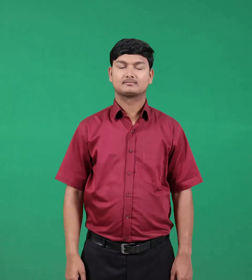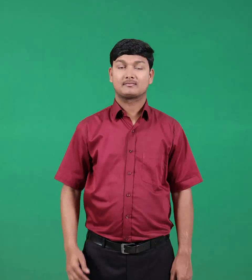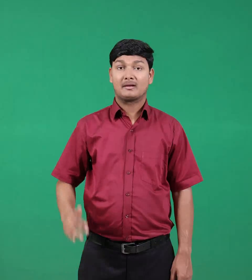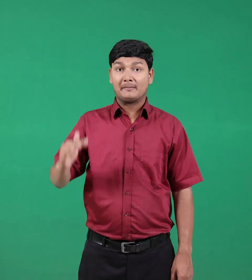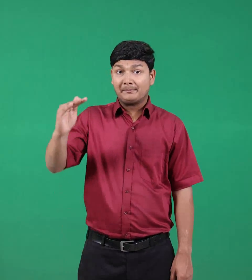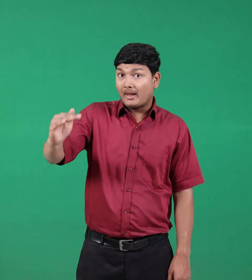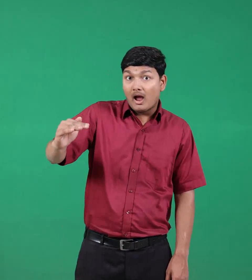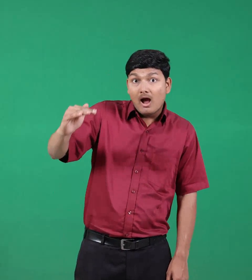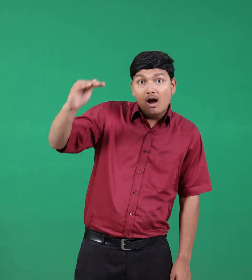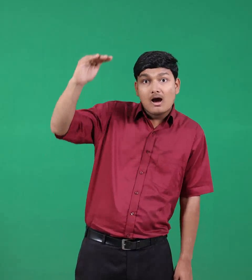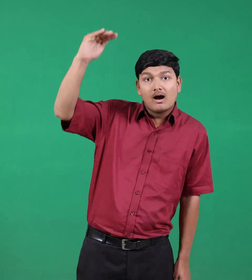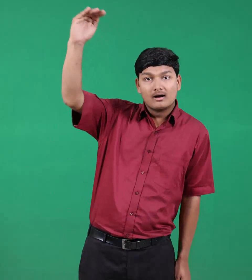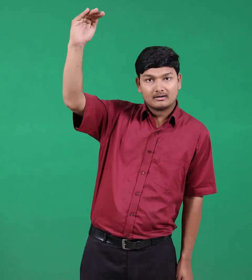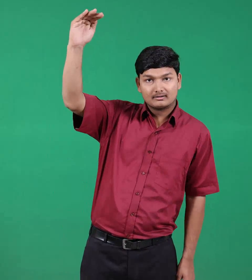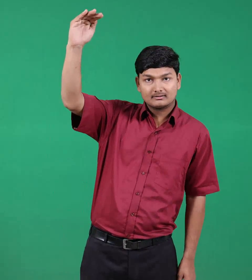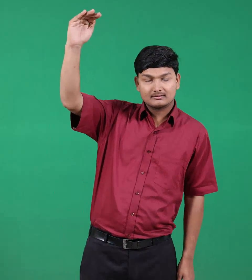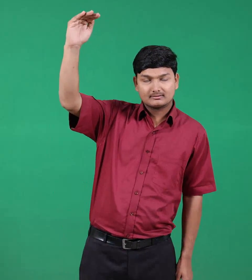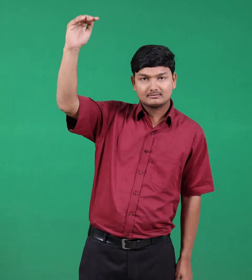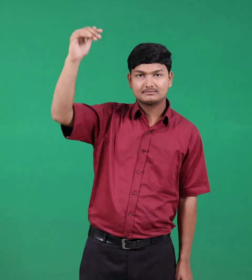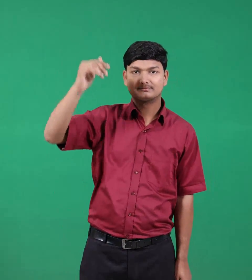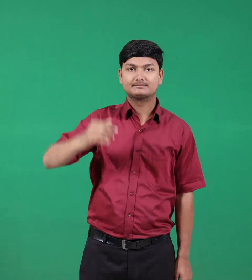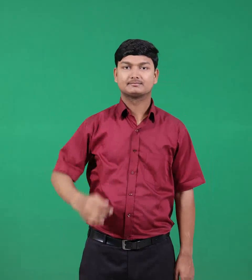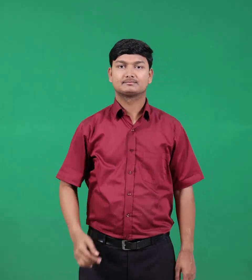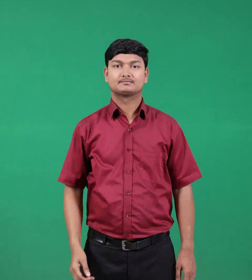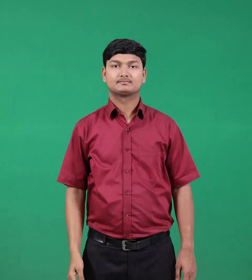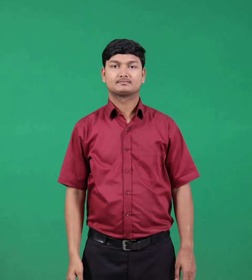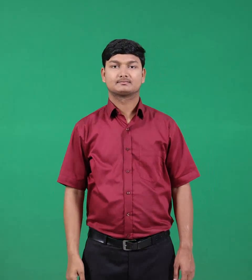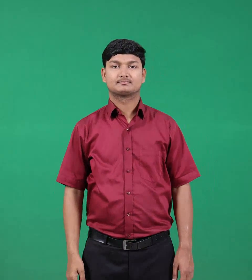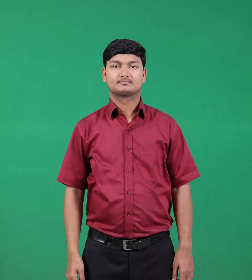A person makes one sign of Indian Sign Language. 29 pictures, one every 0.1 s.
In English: tall
